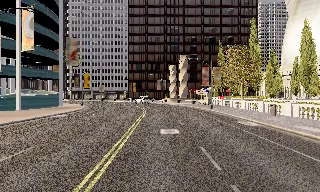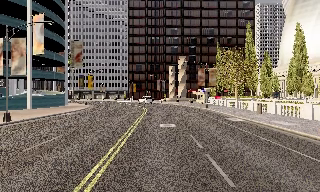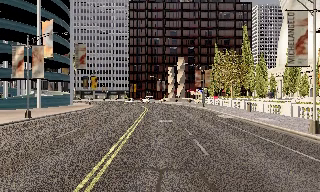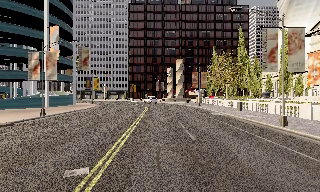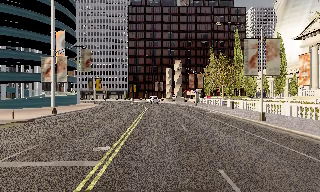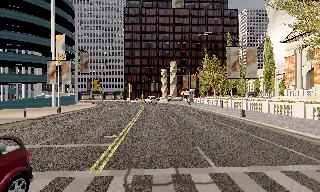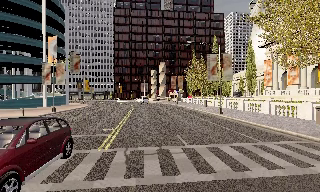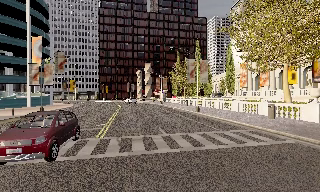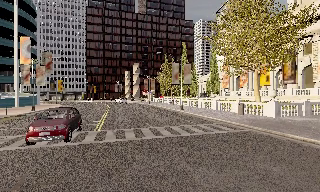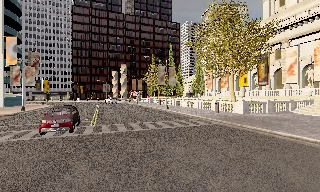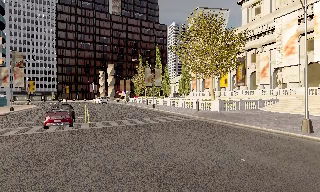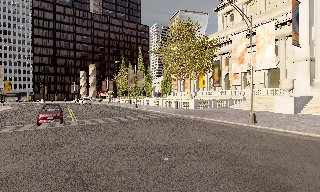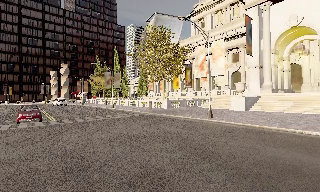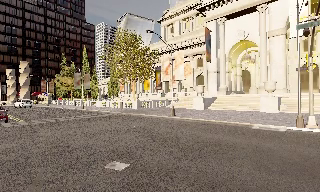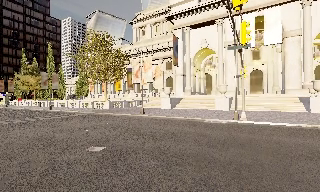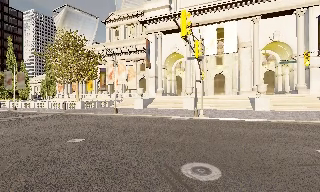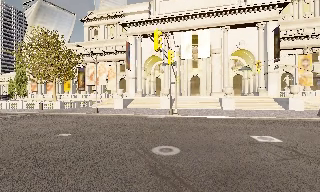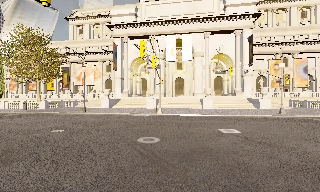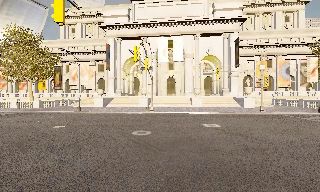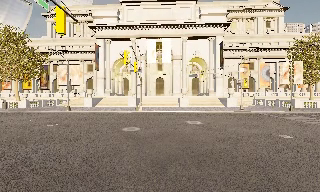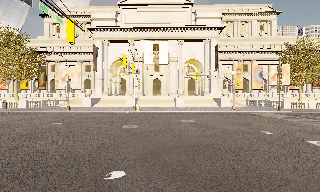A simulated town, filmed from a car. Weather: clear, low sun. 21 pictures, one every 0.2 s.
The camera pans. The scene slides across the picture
to the left.
The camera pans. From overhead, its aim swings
clockwise.
0.0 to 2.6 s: The camera pans to its right, which is clockwise from overhead, by about 50 degrees. It travels backward, about 25 m.
2.6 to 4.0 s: The scene slides to the left, as the camera pans about 40 degrees to its right. It travels backward, about 11 m. It loses speed.
The film runs backward here.
